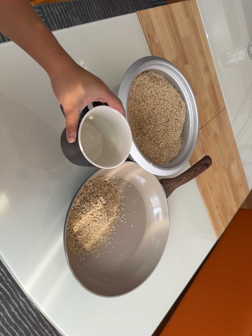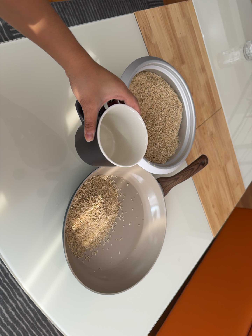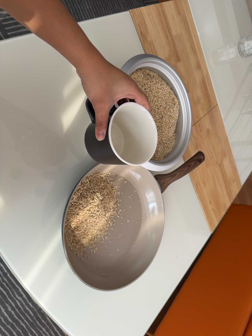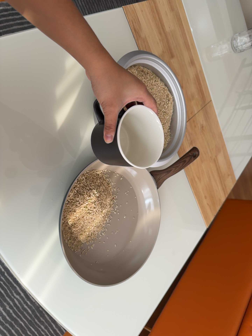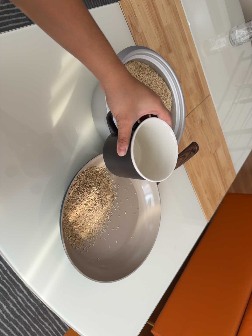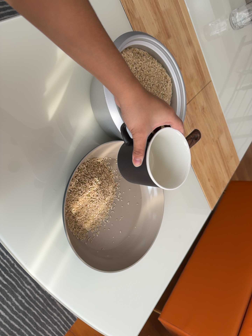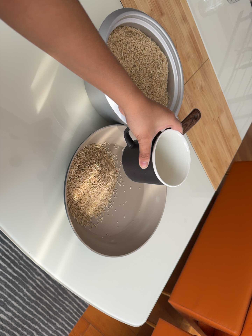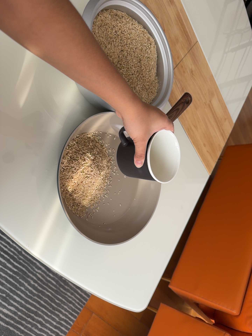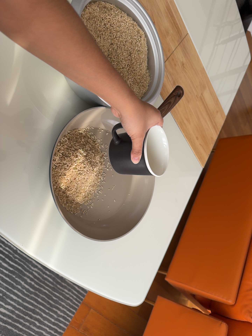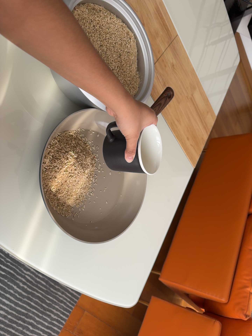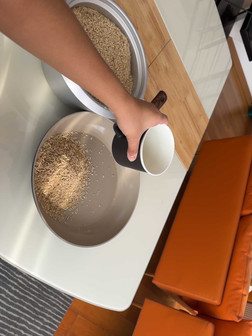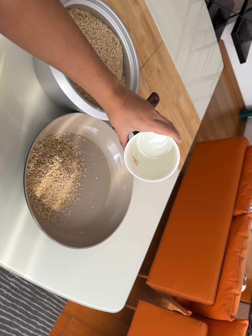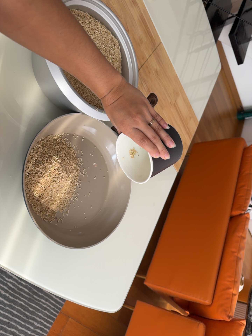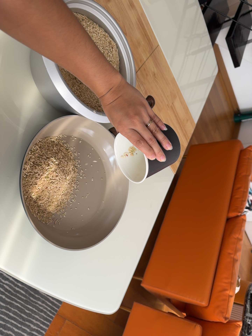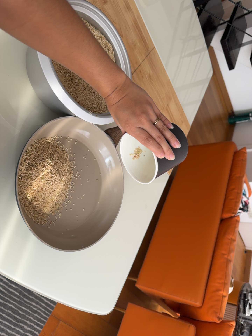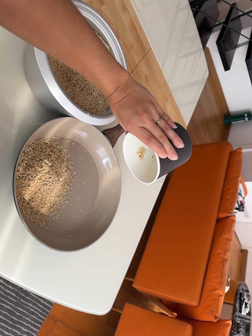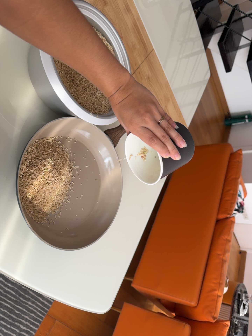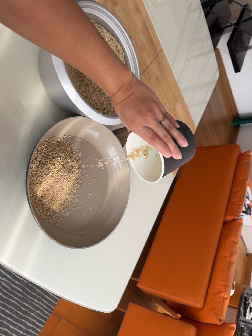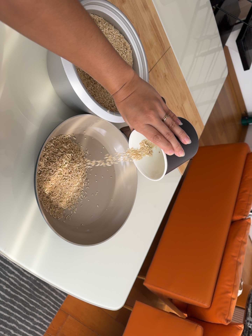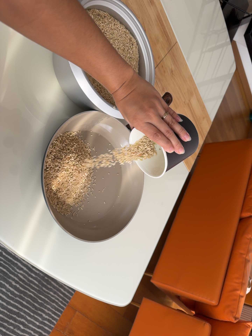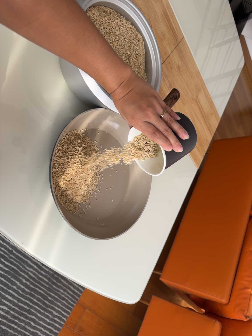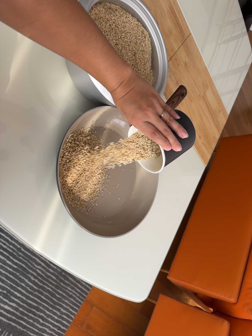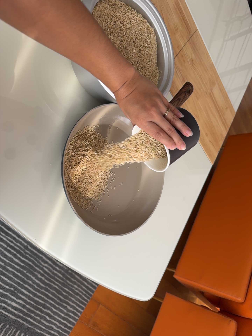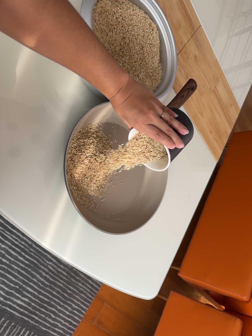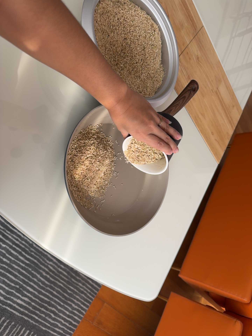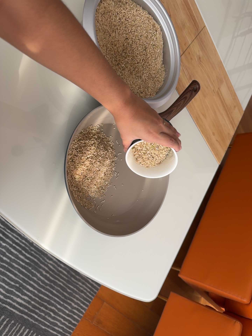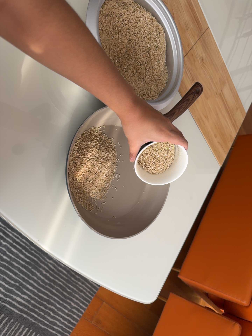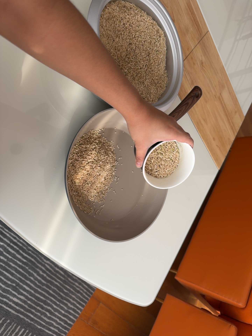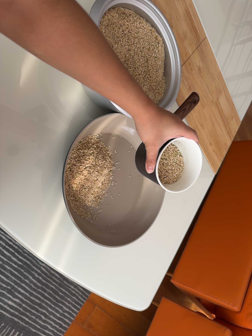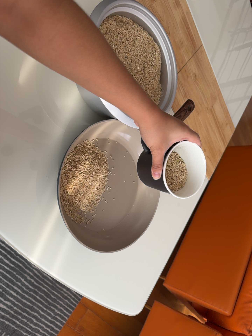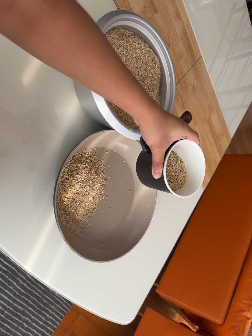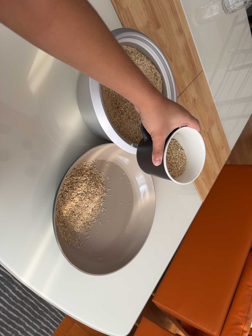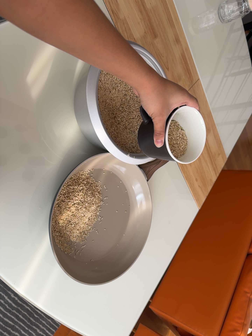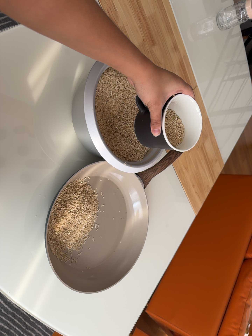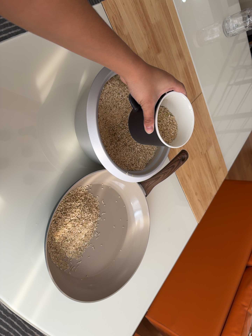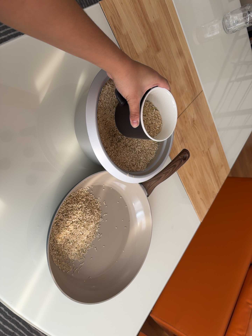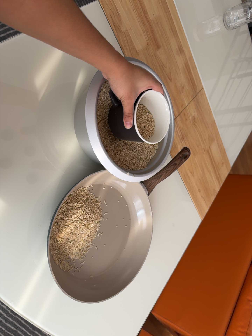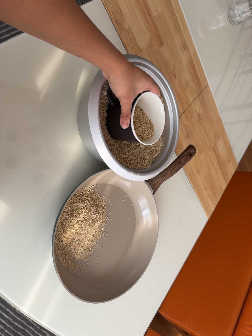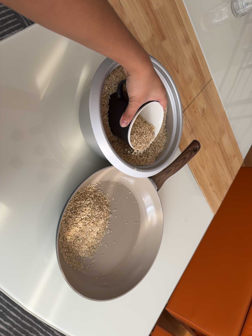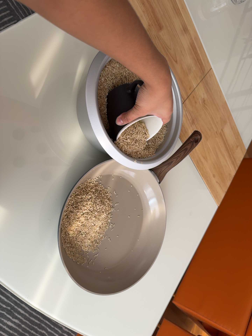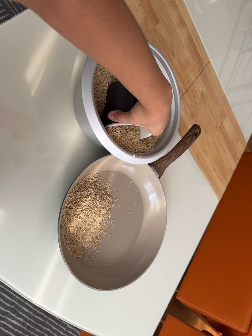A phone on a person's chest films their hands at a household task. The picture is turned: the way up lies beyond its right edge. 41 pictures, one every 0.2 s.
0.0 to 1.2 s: The camera rolls about its line of sight by about 10 degrees, and the scene rotates counterclockwise.
1.2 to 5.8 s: The camera shifts only a little, or ends up much as it began.
5.8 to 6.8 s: The camera travels toward the top of its view, about 8 cm, so close, fixed things drift downward.
6.8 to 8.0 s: The camera shifts only a little, or ends up much as it began.
The film runs backward here.
